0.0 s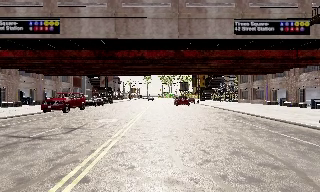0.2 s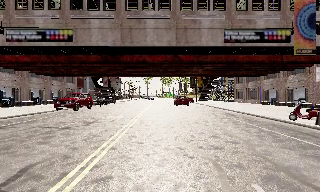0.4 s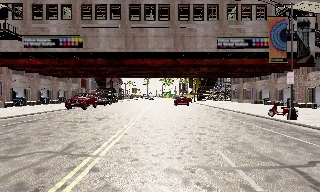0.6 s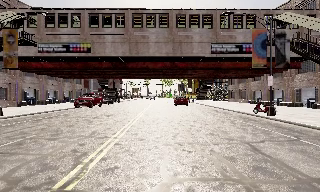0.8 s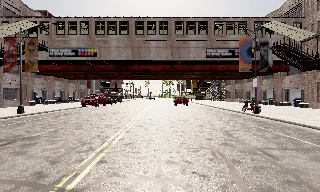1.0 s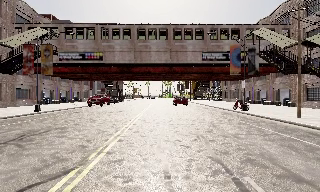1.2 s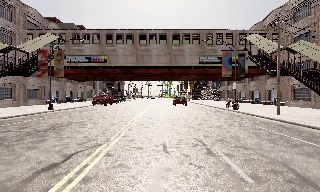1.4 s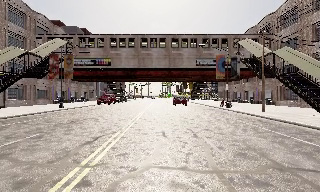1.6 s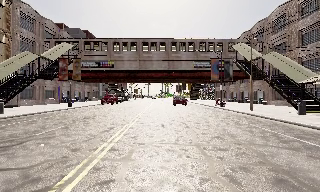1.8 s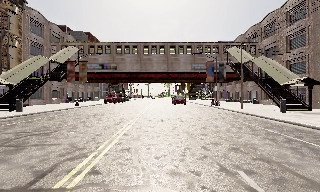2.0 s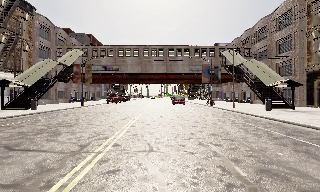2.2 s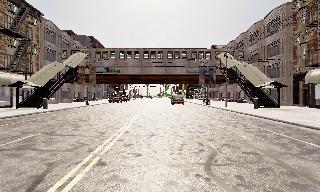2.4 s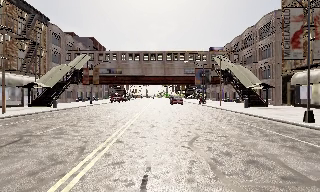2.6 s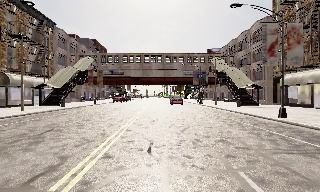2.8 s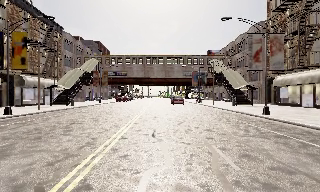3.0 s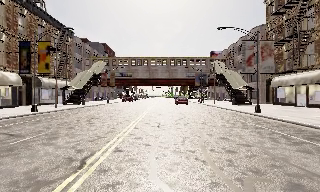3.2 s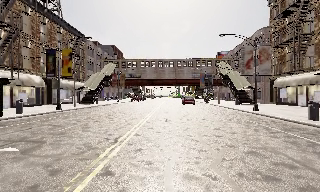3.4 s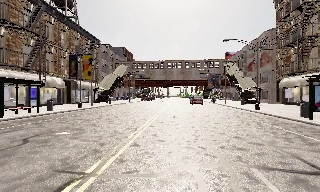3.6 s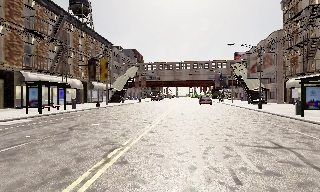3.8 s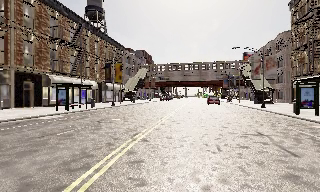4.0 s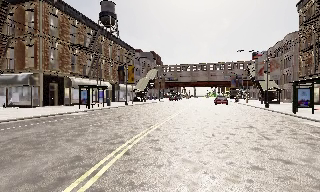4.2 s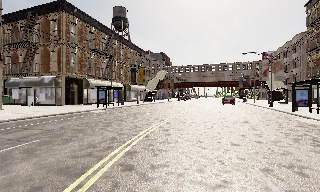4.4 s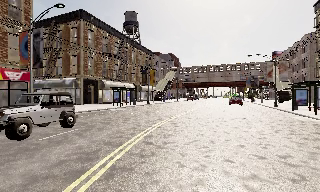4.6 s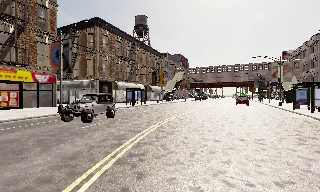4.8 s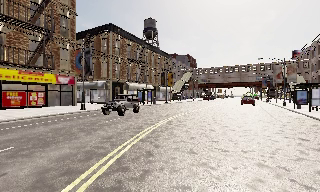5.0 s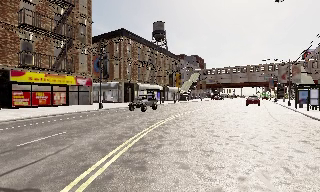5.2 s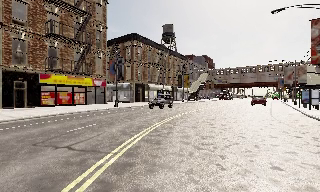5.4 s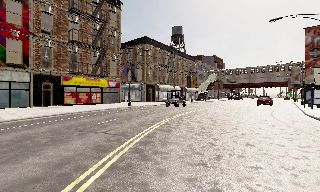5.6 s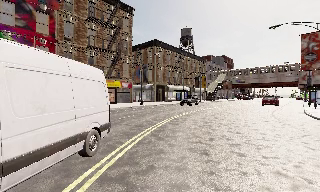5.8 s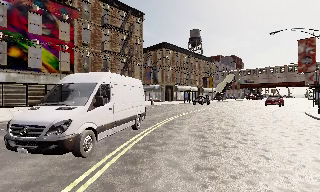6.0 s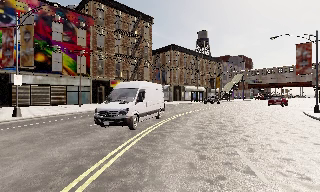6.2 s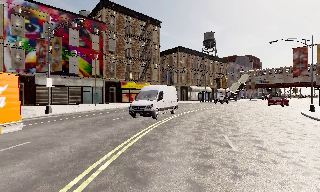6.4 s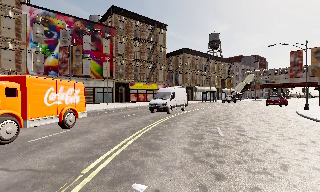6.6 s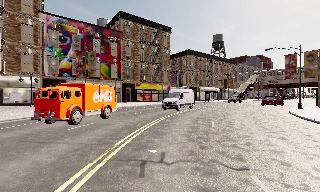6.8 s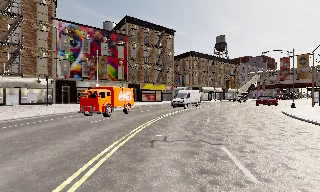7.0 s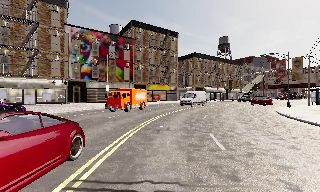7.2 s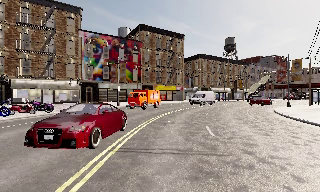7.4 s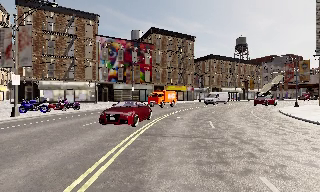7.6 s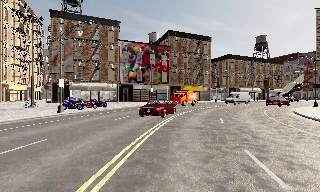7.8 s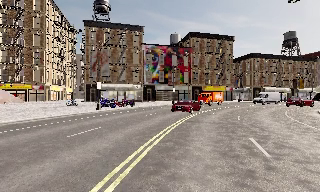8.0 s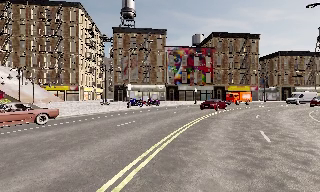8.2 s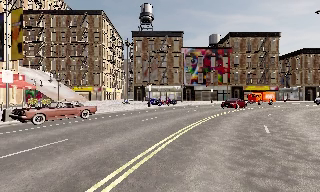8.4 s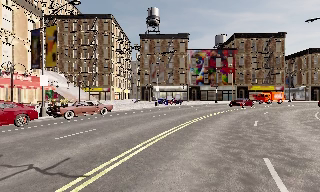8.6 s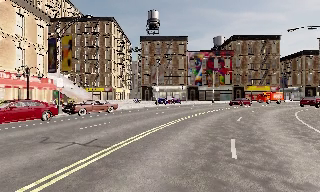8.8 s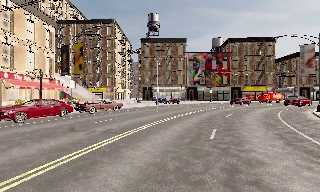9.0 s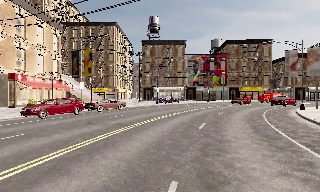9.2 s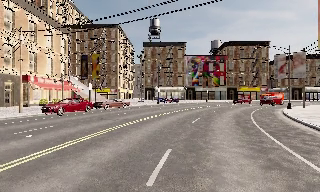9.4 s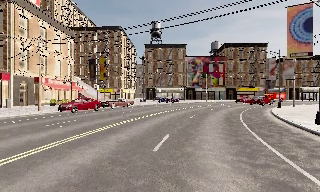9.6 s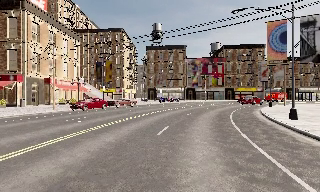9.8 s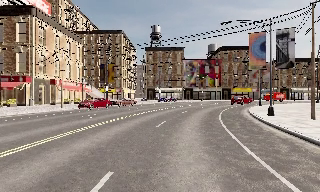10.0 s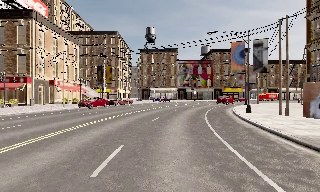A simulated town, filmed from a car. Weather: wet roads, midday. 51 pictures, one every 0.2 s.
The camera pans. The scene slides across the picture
to the right.
The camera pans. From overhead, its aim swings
counterclockwise.
0.0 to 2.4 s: The camera travels backward, about 25 m, so what stands in front gets smaller.
2.4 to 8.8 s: The camera swings to its left by about 95 degrees, and the scene slides to the right. It travels backward, about 60 m.
8.8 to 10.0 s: The camera travels backward, about 11 m, so what stands in front gets smaller.
The film runs backward here.
